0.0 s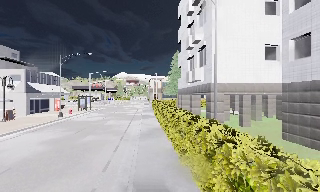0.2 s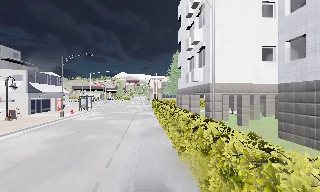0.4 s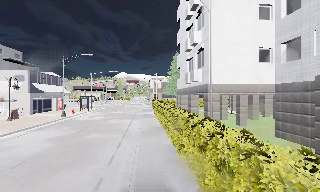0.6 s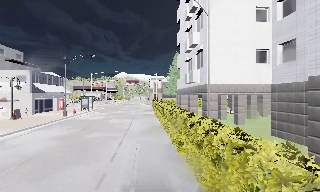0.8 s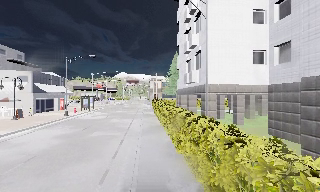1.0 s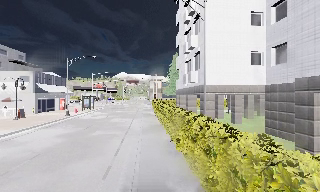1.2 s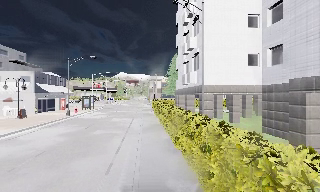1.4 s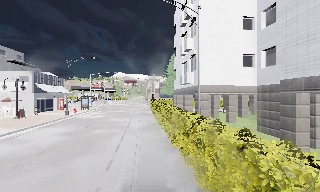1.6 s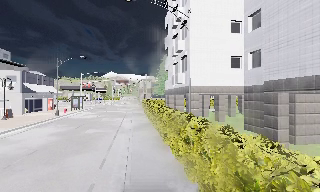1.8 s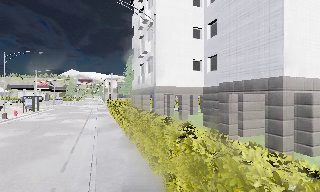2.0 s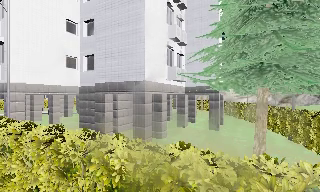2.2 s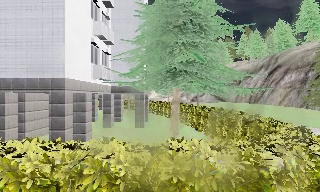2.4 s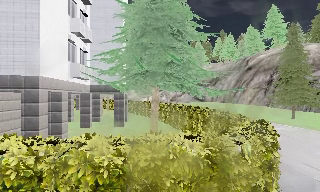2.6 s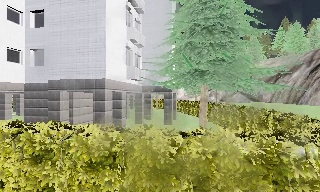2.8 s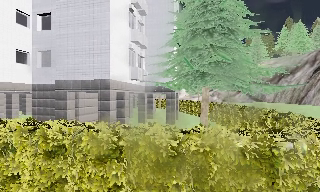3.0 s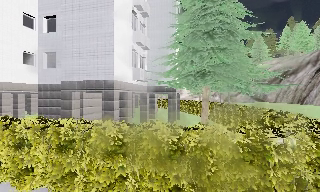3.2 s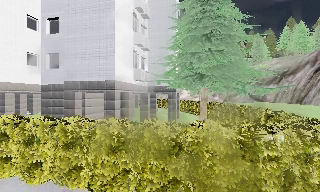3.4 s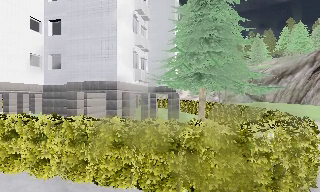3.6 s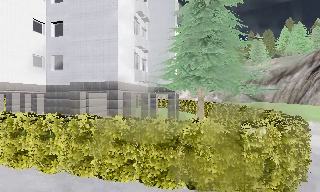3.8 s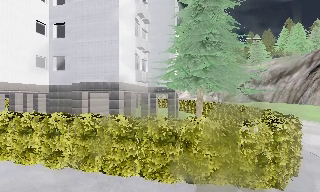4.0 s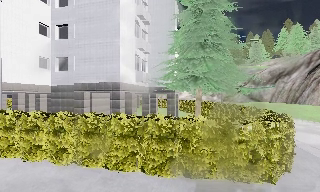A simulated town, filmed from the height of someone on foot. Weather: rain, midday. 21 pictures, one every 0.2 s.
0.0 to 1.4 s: The camera travels backward, about 2 m, so what stands in front gets smaller.
1.4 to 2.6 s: The scene slides to the left, as the camera pans about 70 degrees to its right. It travels backward, about 1.5 m.
2.6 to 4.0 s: The camera travels backward, about 2 m, so what stands in front gets smaller.
The film runs backward here.
